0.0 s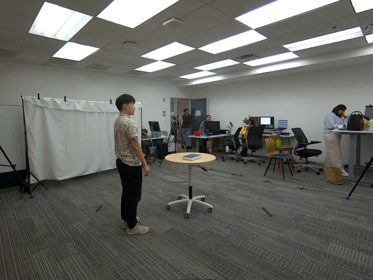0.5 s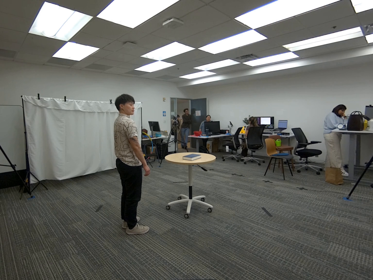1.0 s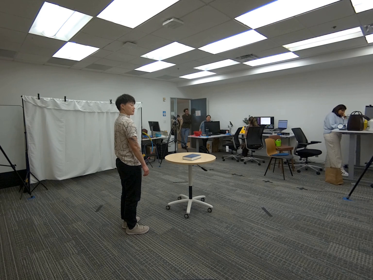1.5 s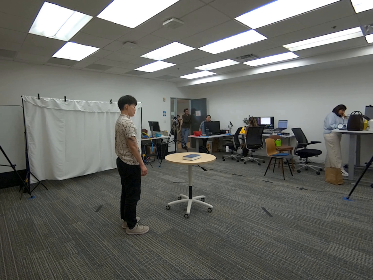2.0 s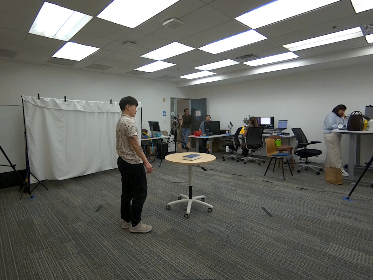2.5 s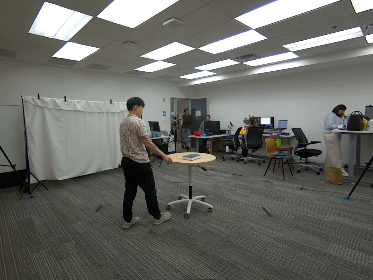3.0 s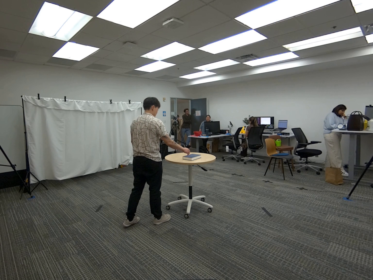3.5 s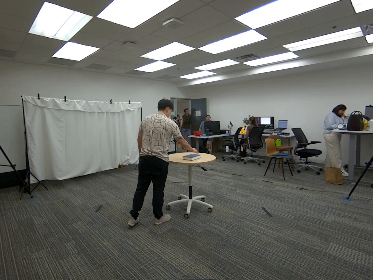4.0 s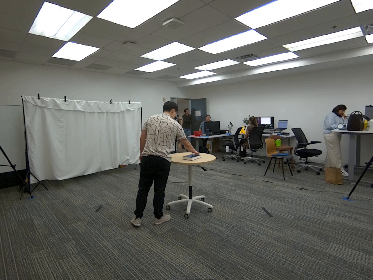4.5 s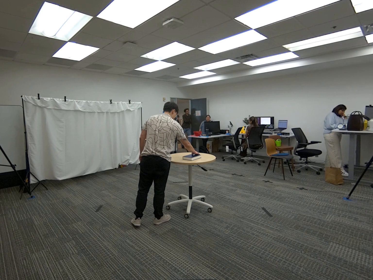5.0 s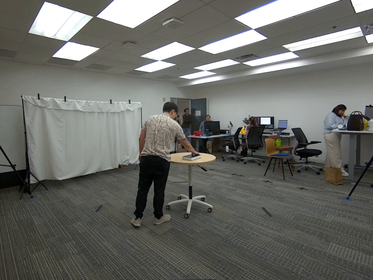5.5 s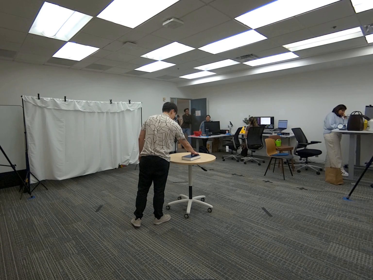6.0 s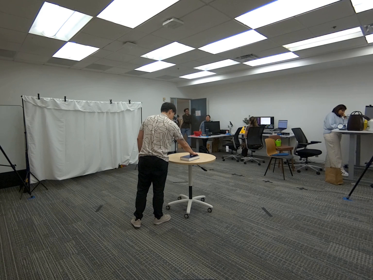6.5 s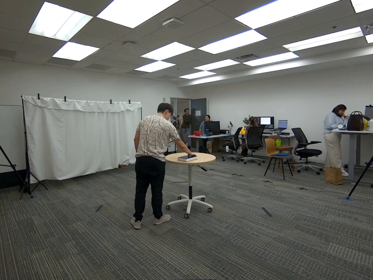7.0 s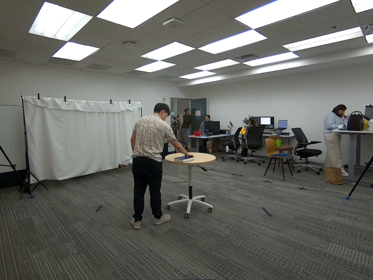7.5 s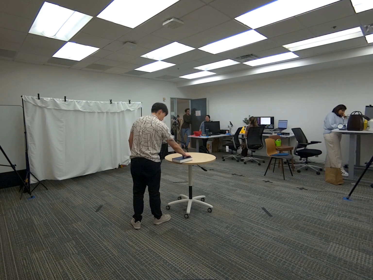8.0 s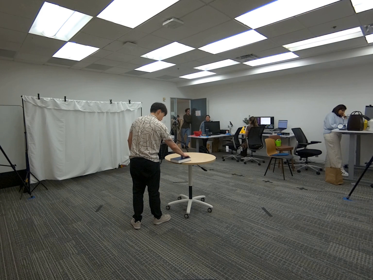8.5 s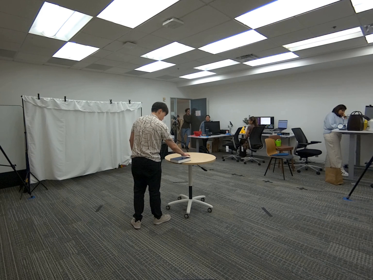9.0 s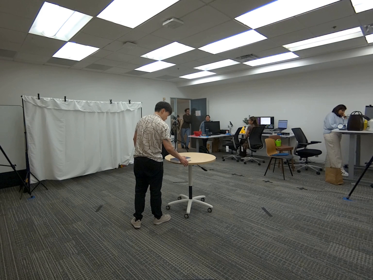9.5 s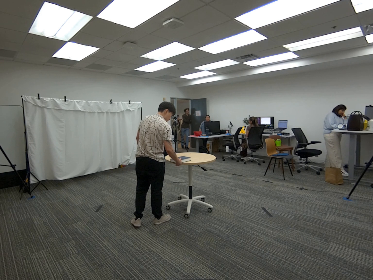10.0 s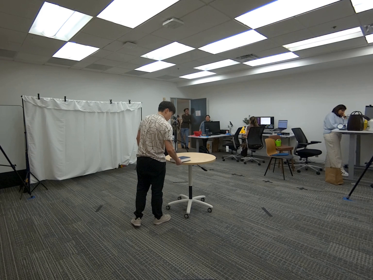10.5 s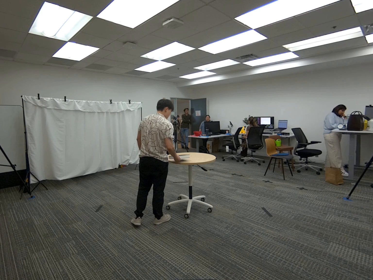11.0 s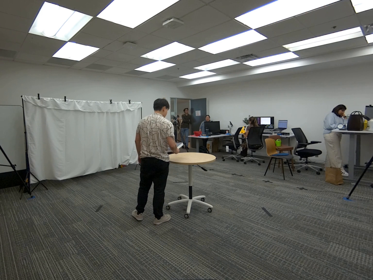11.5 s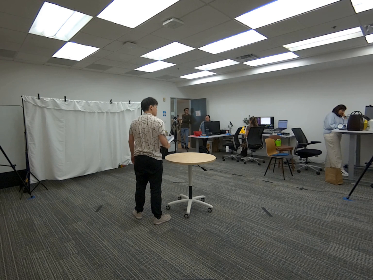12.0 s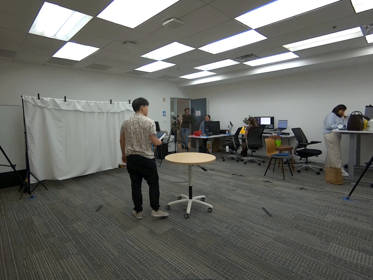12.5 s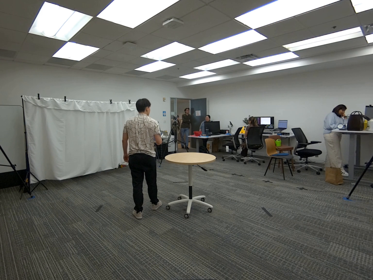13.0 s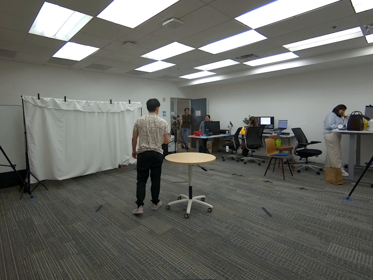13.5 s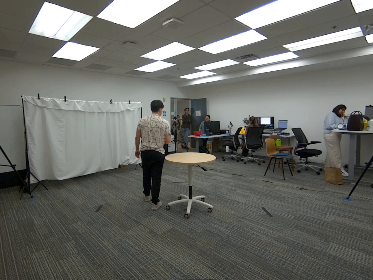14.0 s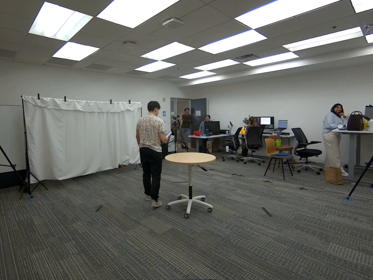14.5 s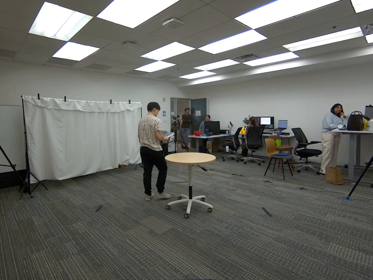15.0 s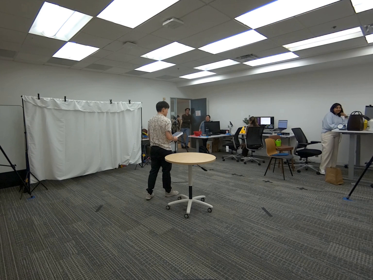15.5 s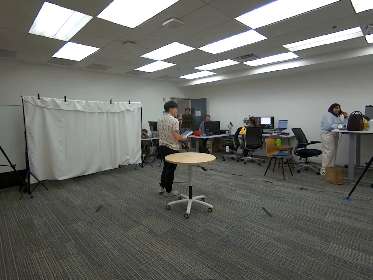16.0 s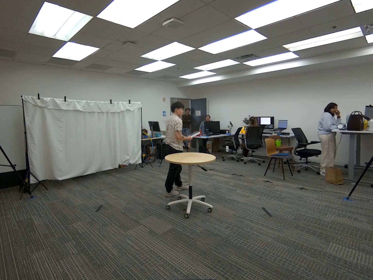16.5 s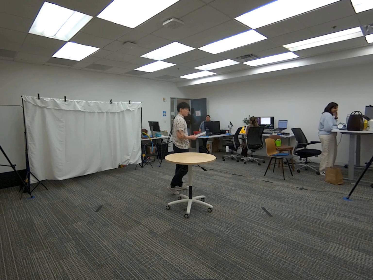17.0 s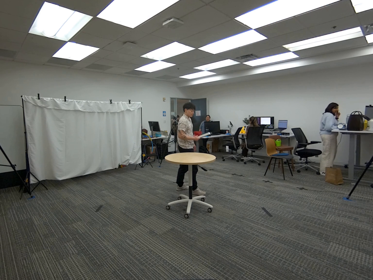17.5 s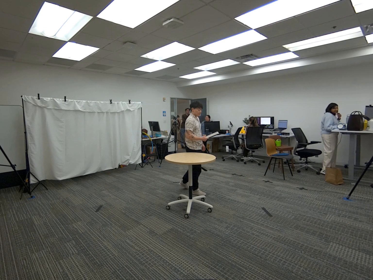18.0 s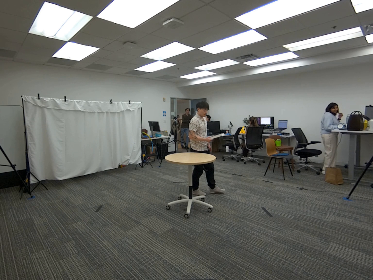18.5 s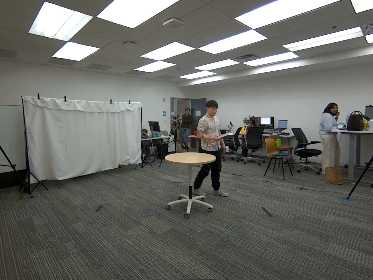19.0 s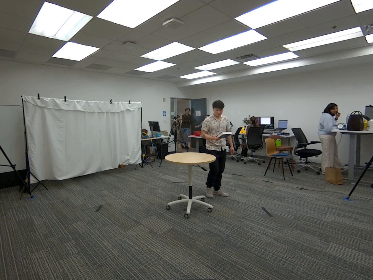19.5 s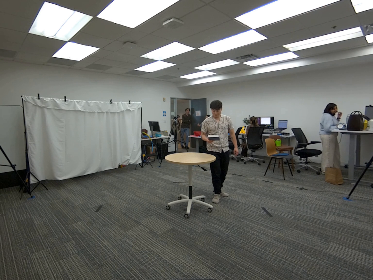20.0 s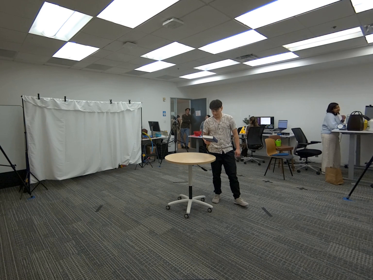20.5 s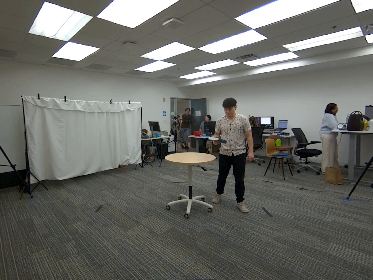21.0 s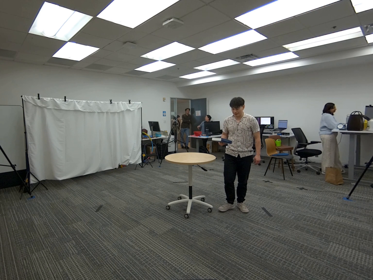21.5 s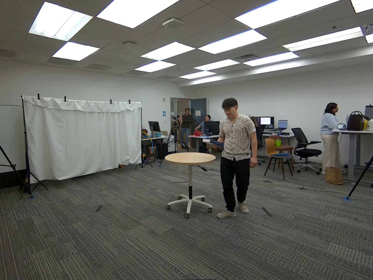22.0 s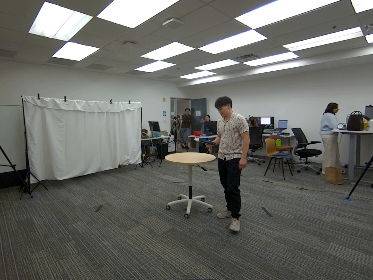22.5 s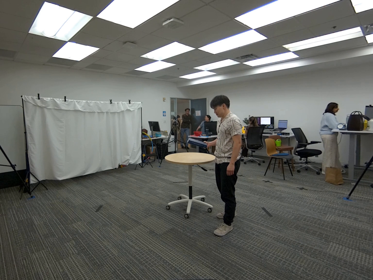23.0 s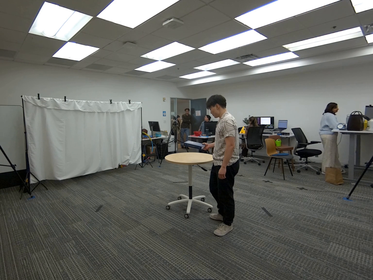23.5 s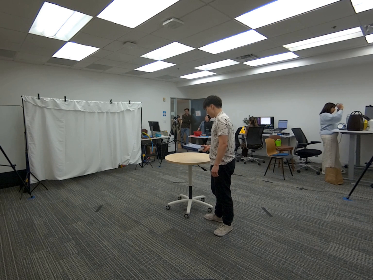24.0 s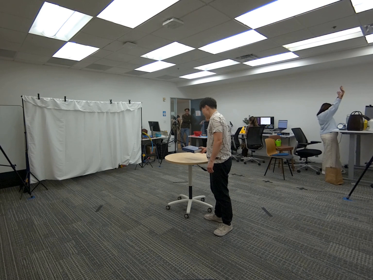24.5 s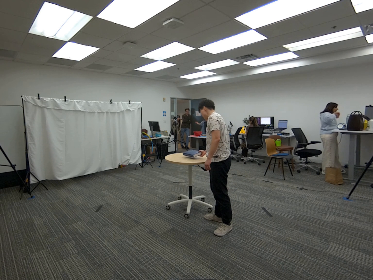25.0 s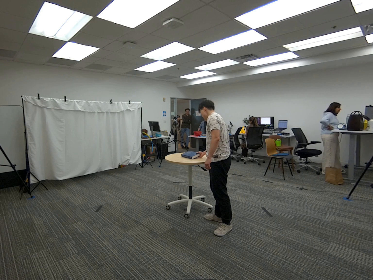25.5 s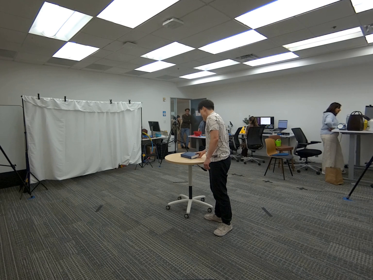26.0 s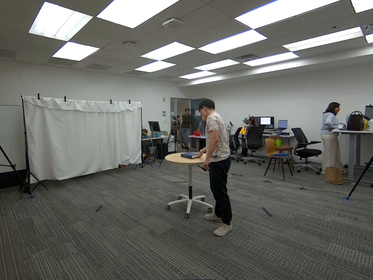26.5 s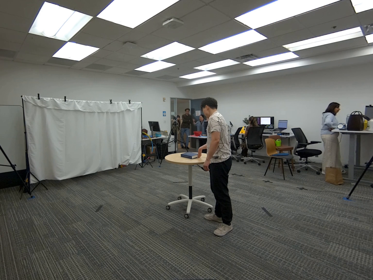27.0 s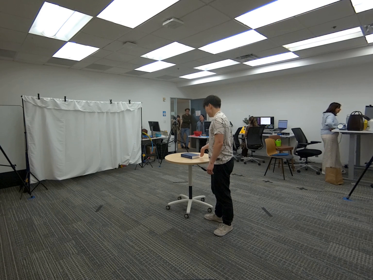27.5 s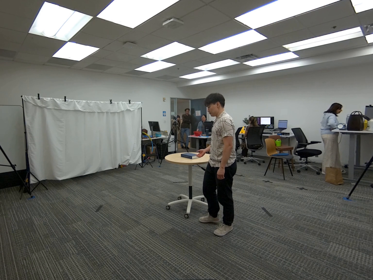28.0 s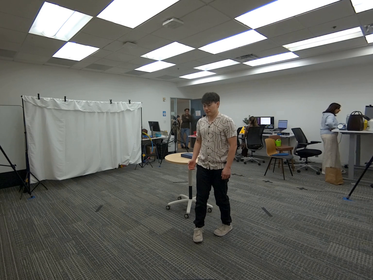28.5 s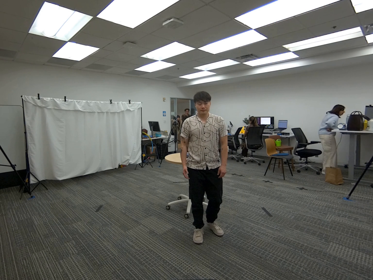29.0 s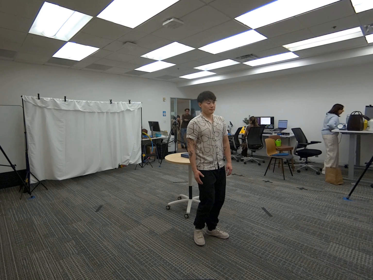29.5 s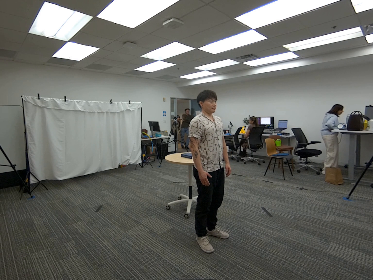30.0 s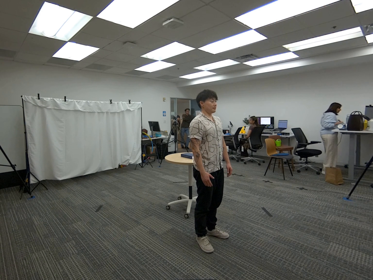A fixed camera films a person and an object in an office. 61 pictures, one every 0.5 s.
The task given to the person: Walk over to the dark blue book on the round table and using your right hand pick up the dark blue book and walk within the bounding area. Place in the center of the table when complete.
